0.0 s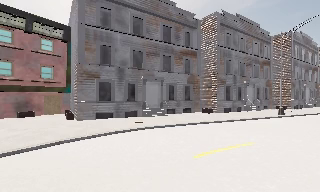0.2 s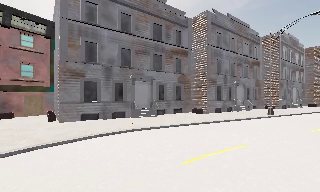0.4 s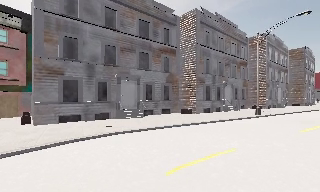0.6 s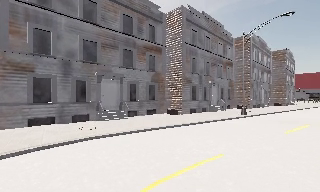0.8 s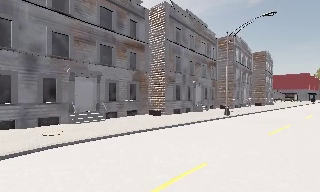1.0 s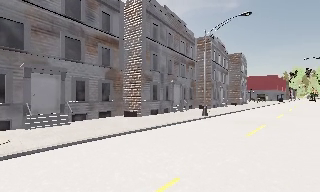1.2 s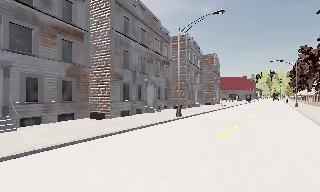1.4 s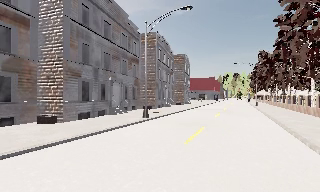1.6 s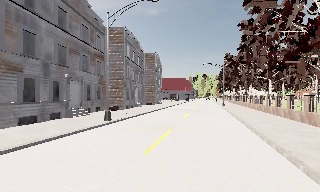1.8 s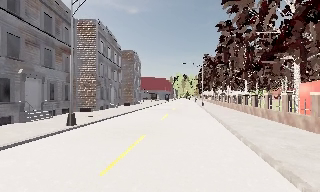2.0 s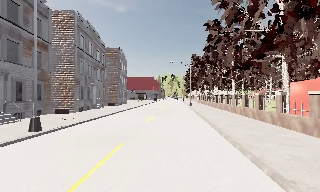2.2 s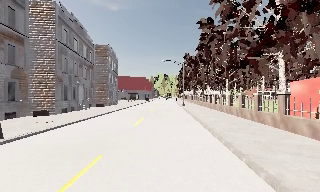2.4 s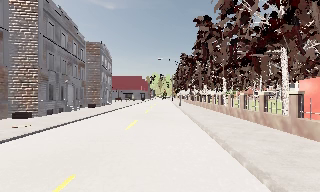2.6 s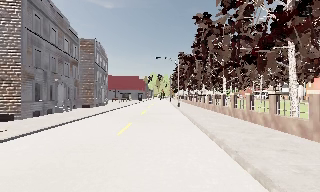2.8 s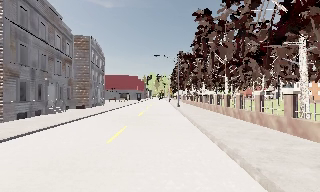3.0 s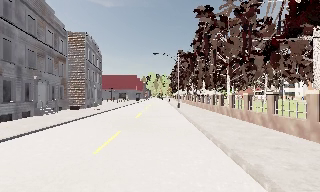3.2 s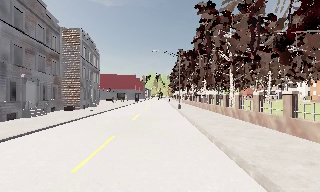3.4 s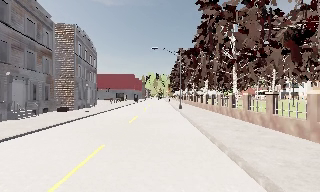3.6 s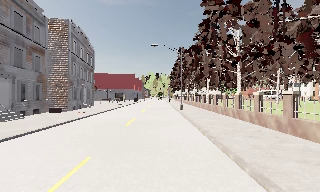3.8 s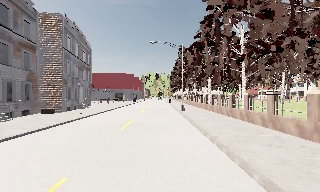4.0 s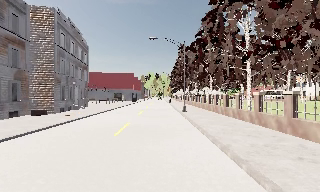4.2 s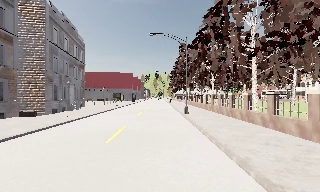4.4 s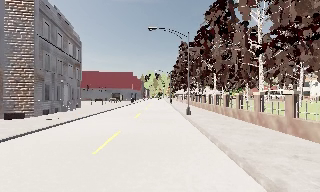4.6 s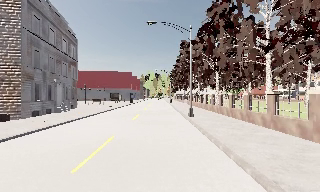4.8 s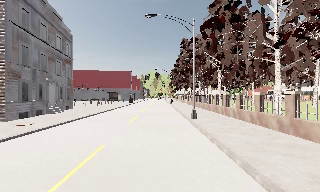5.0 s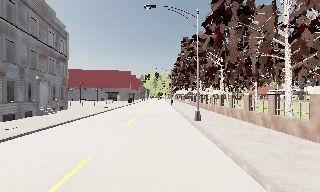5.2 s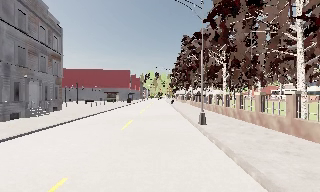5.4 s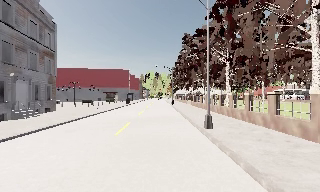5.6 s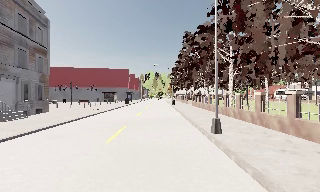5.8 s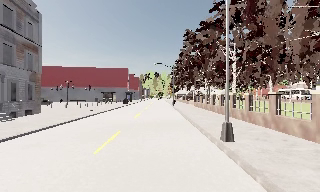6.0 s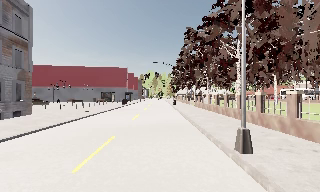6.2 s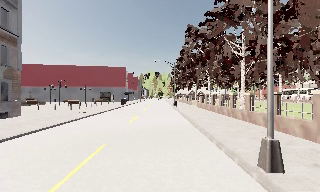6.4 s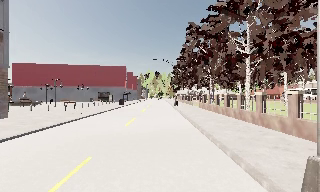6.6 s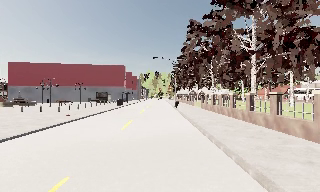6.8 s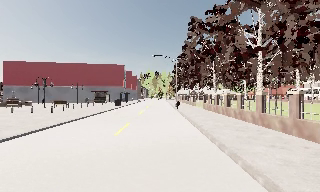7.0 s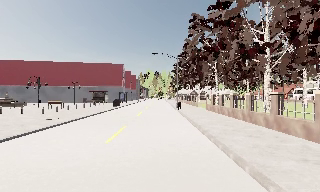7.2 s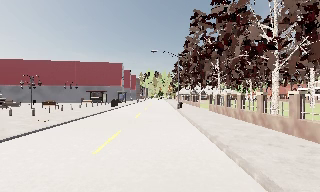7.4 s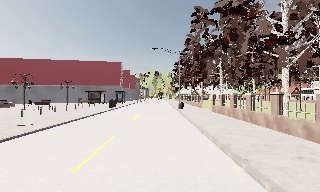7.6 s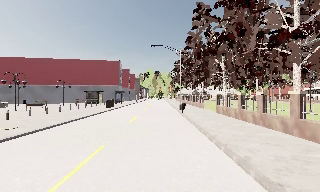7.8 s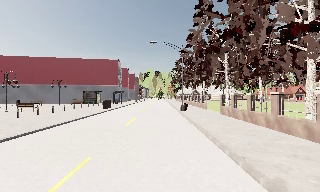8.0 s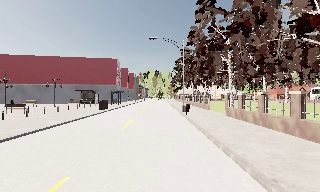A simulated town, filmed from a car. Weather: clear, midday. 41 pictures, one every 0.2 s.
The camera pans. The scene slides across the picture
to the left.
The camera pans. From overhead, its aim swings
clockwise.
0.0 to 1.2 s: The camera pans to its right, which is clockwise from overhead, by about 30 degrees. It travels forward, about 4.5 m. It gains speed.
1.2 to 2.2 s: The camera pans to its right, which is clockwise from overhead, by about 35 degrees. It travels forward, about 6 m.
2.2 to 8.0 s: The camera travels forward, about 35 m, so what stands in front looms larger.
The film runs forward here.
